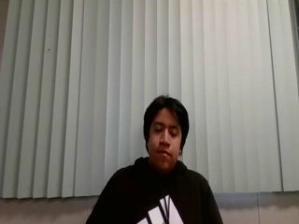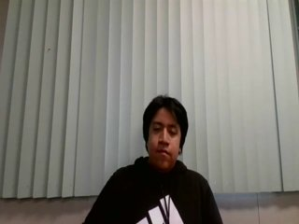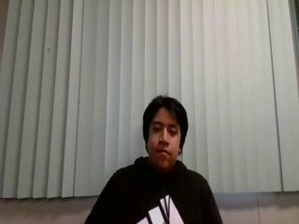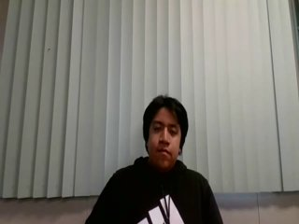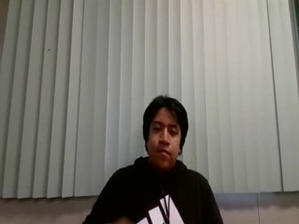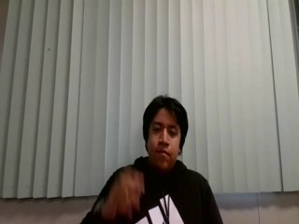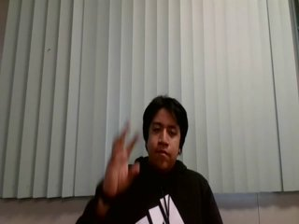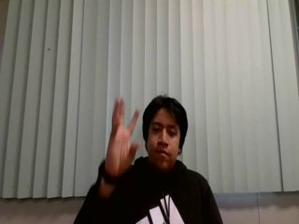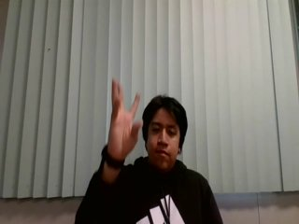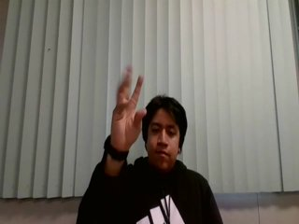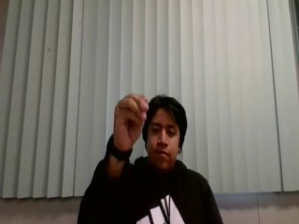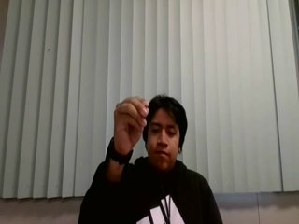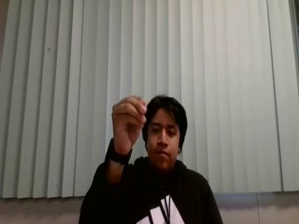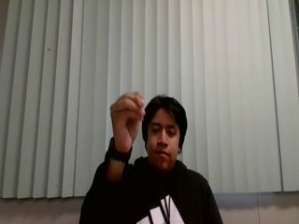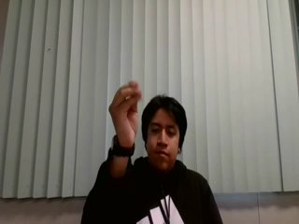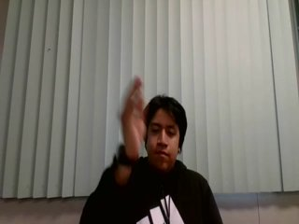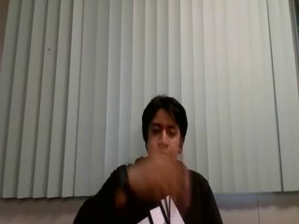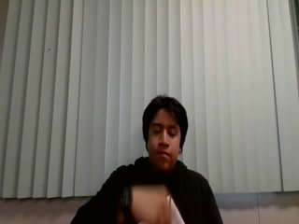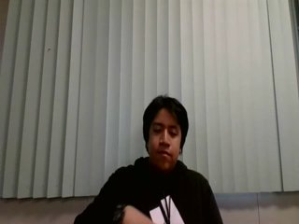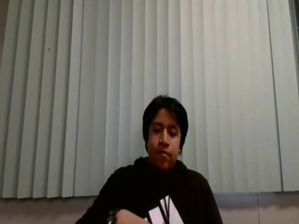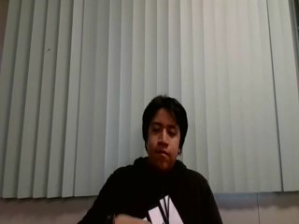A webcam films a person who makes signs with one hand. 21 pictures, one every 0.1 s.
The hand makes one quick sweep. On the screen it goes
downward.
0.0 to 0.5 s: Non-gesture.
0.6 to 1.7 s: On the screen the hand sweeps downward. The name of the sign: Throw down.
